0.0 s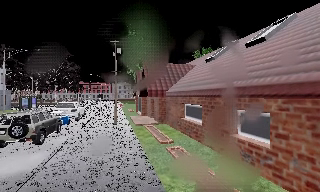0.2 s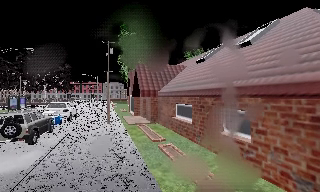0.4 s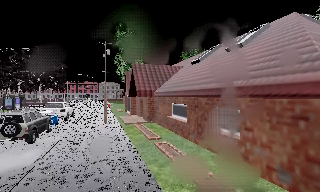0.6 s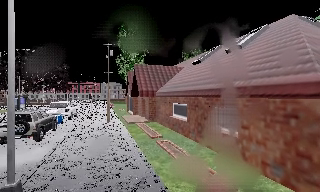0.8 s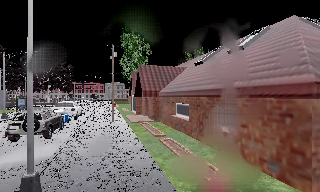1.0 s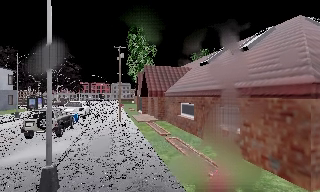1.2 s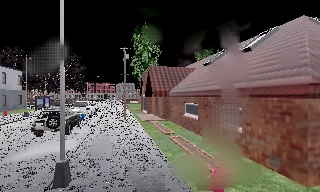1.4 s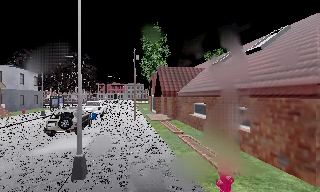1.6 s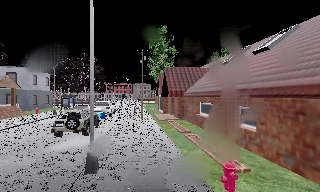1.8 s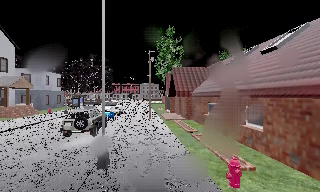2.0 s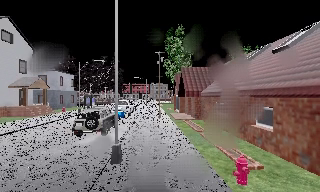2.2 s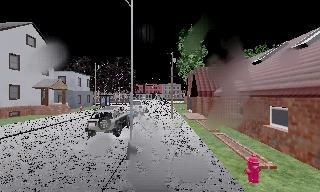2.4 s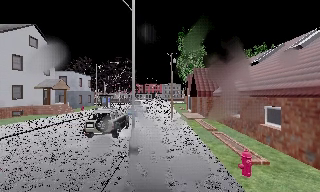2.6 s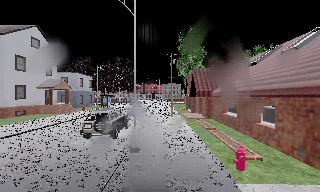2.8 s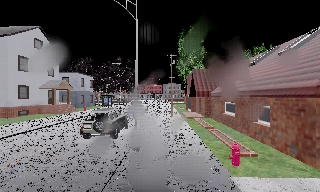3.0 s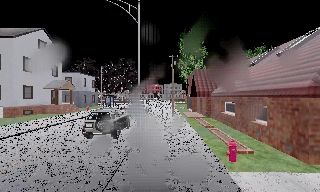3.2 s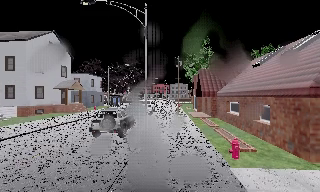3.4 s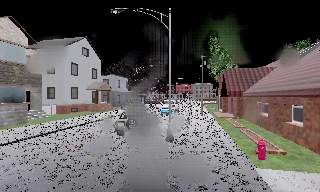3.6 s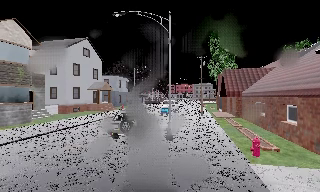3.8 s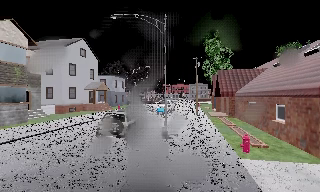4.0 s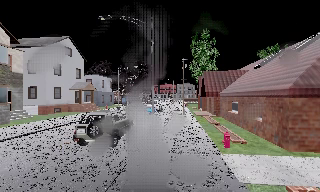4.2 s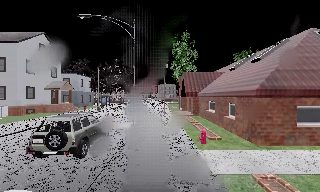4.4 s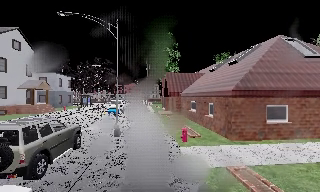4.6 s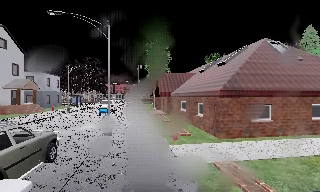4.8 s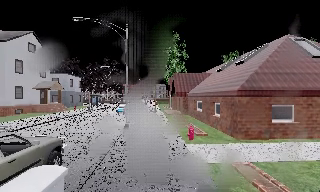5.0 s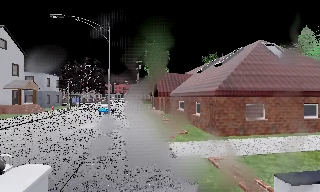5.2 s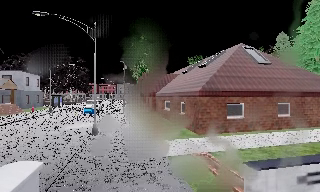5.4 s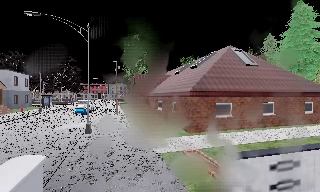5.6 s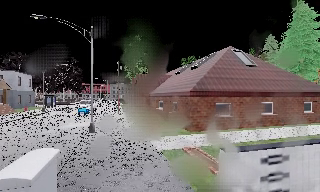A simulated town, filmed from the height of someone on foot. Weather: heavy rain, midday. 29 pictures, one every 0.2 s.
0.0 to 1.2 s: The camera travels backward, about 2 m, so what stands in front gets smaller.
1.2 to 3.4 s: The camera swings to its left by about 25 degrees, and the scene slides to the right. It travels backward, about 3.5 m, so what stands in front gets smaller.
3.4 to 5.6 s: The camera swings to its right by about 30 degrees, and the scene slides to the left. It travels backward, about 3.5 m, so what stands in front gets smaller.
The film runs backward here.
